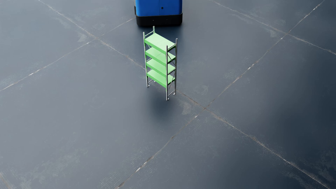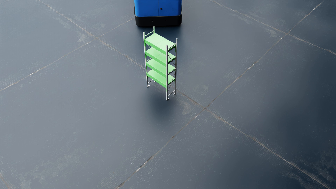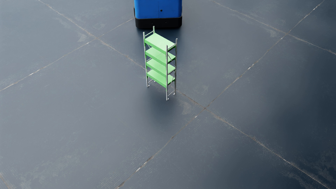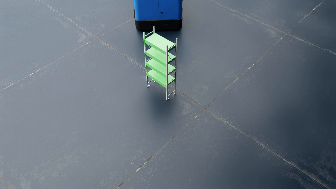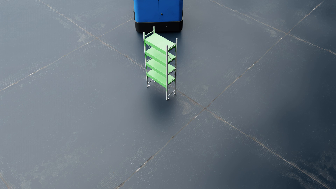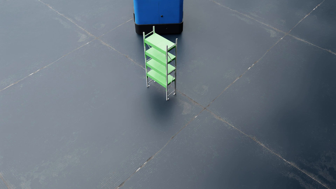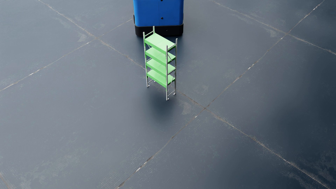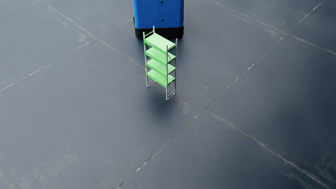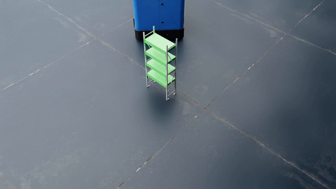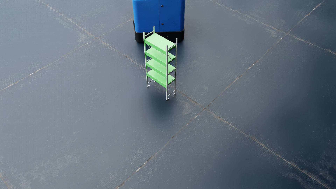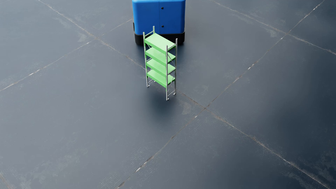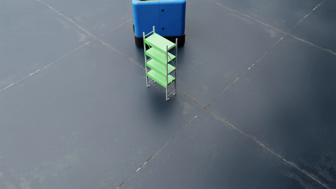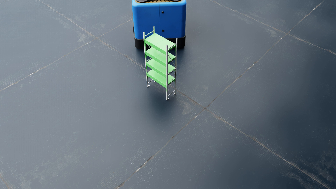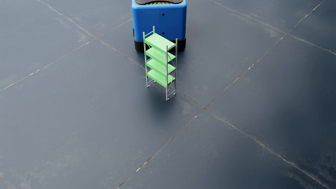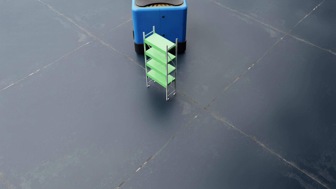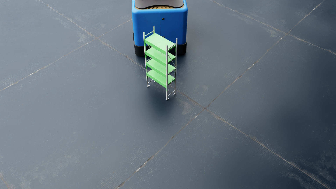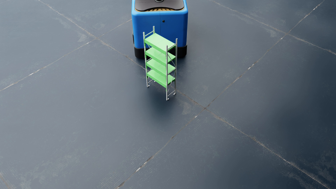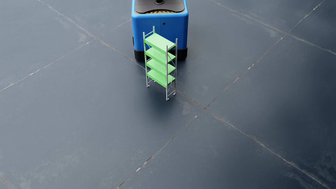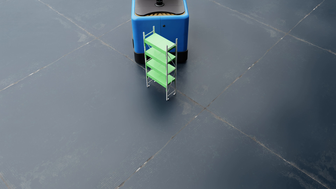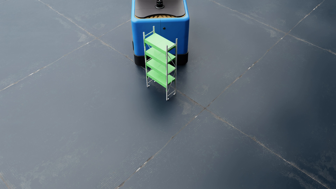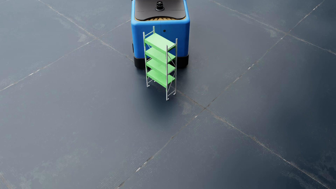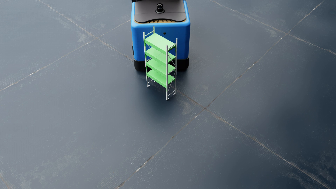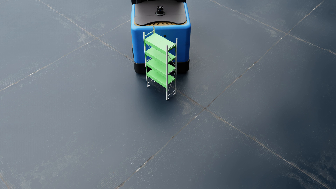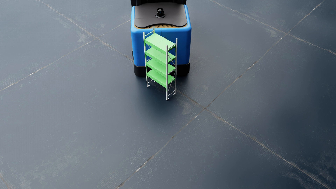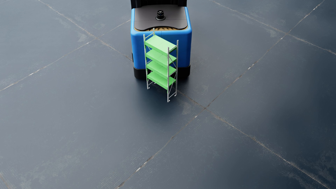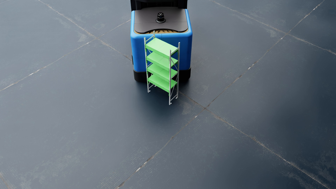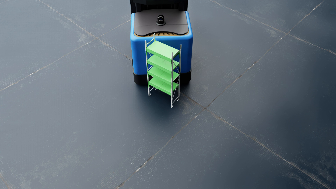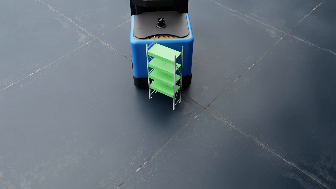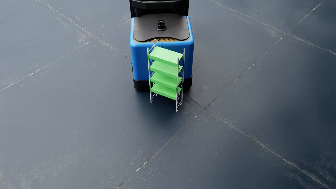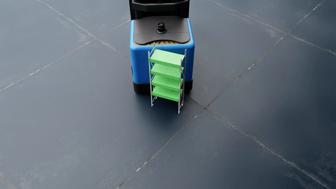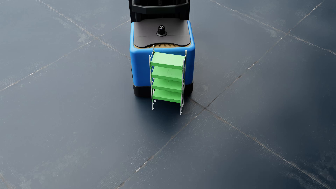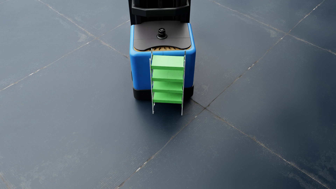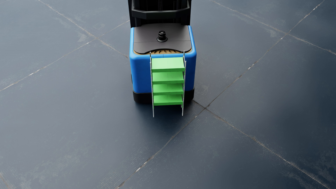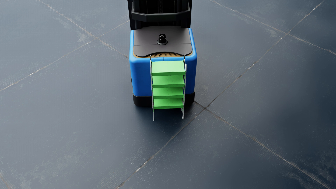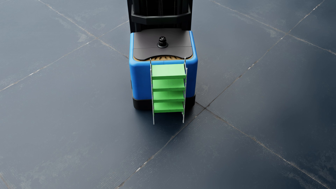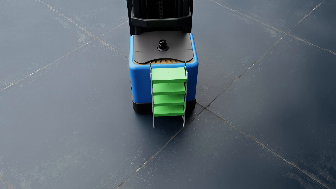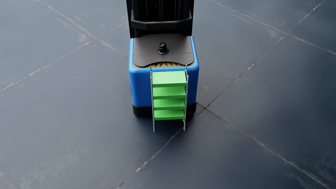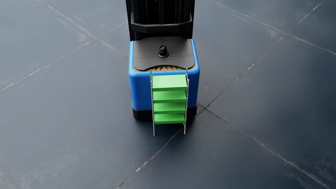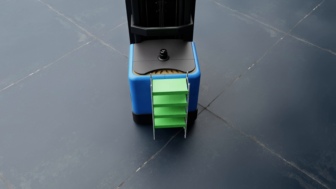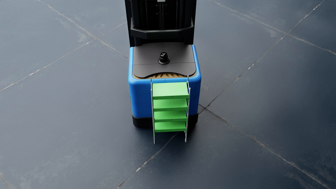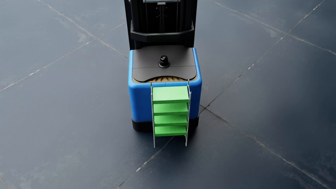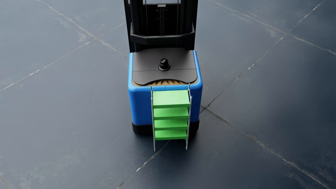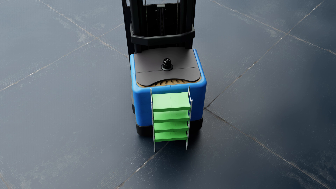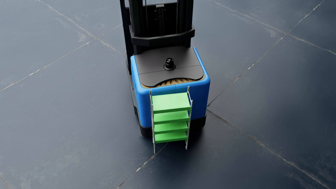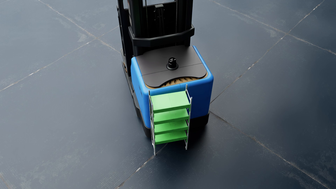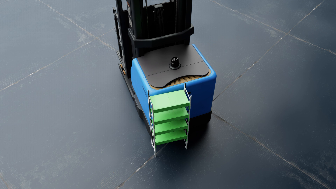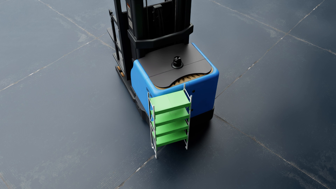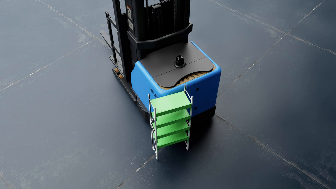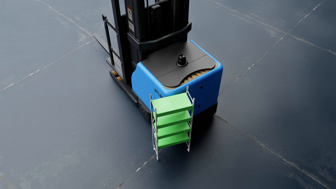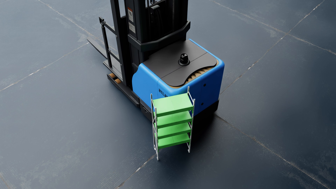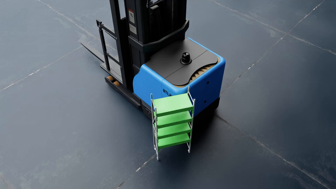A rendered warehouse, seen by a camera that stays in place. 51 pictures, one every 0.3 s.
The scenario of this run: A forklift runs into an object in its way.
